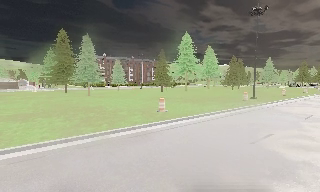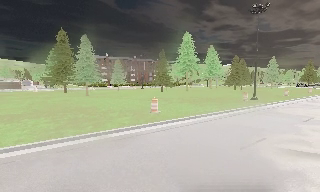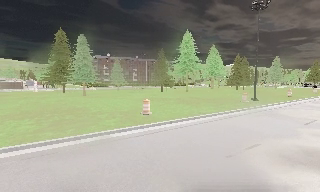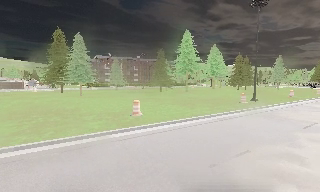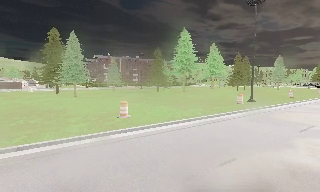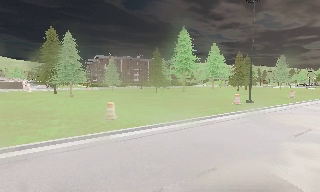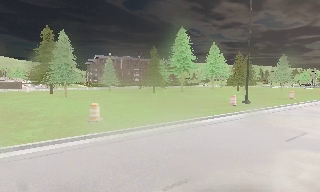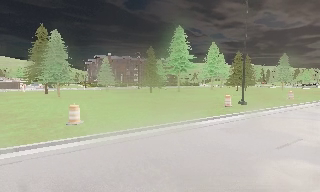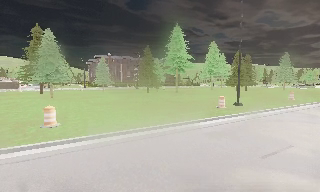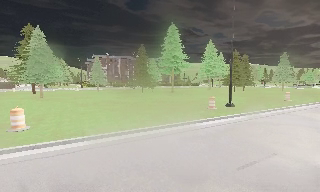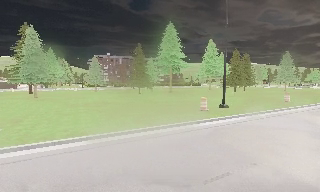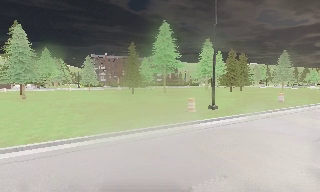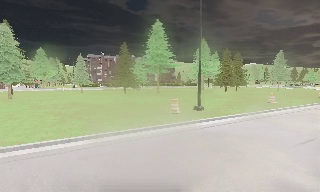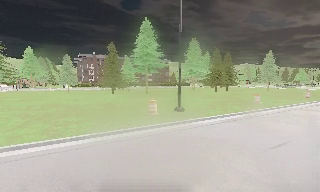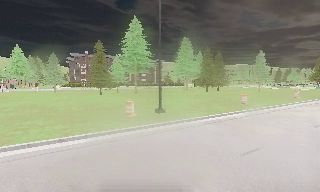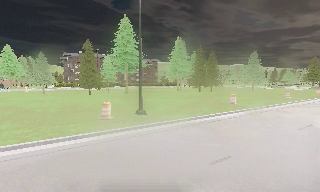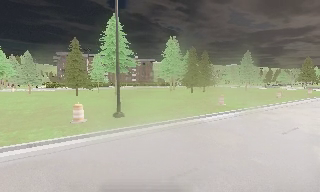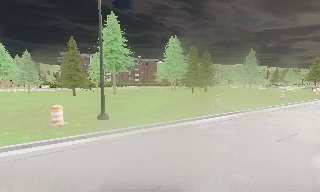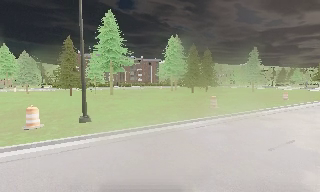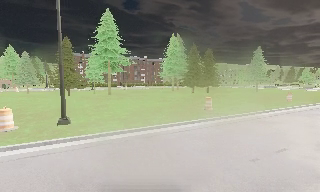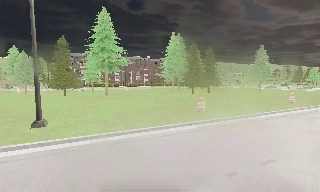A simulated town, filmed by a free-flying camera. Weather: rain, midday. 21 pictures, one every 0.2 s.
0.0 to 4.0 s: The camera pans to its left, which is counterclockwise from overhead, by about 10 degrees. It travels to its right and forward, about 25 m, so close, fixed things drift to the left.
The film runs forward here.
